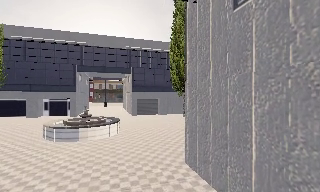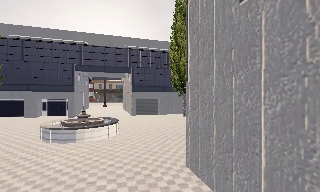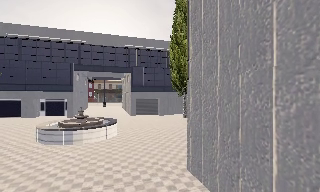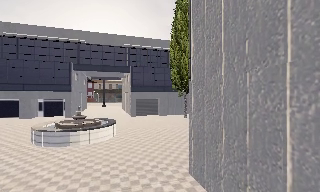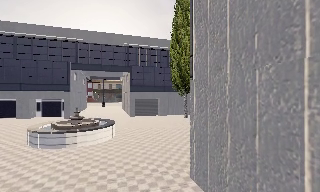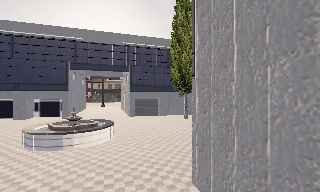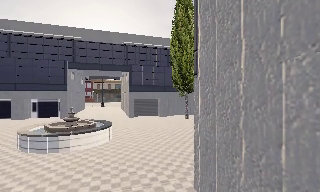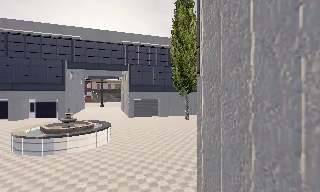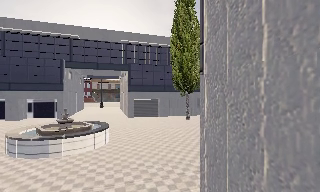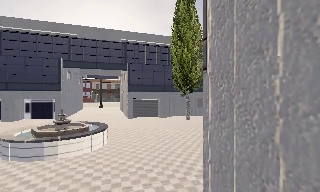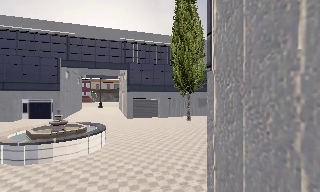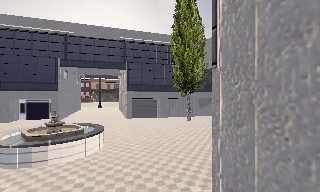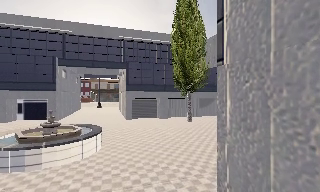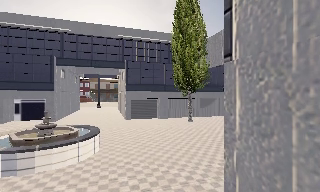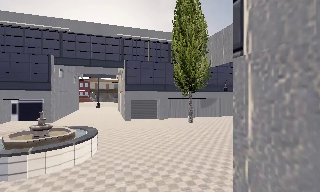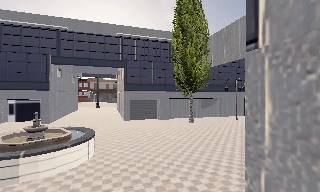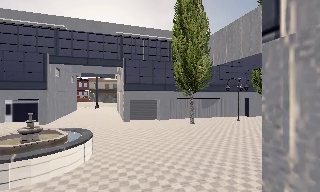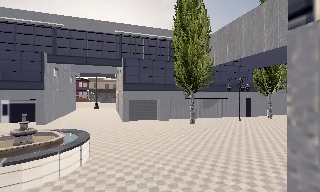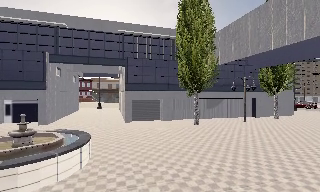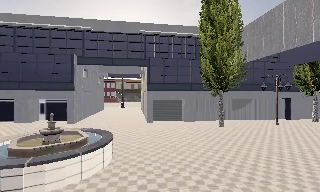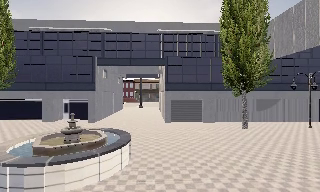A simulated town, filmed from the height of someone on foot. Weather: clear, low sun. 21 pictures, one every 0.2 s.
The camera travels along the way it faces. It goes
forward.
0.0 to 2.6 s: The camera travels forward, about 4 m, so what stands in front looms larger.
2.6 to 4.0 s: The camera swings to its left by about 15 degrees, and the scene slides to the right. It travels forward, about 2 m, so what stands in front looms larger.
The film runs forward here.
